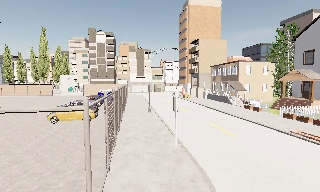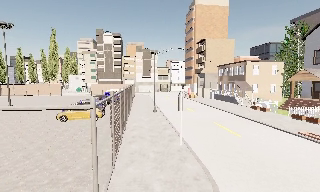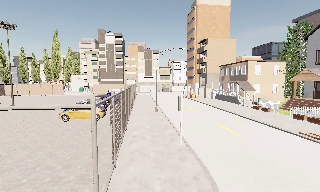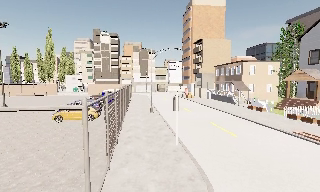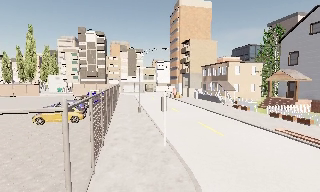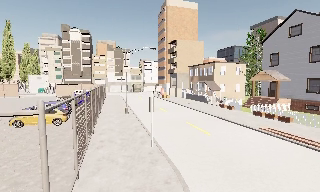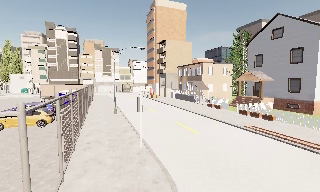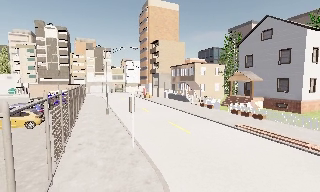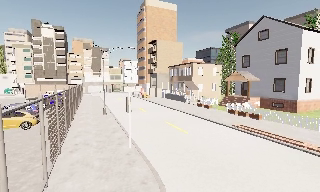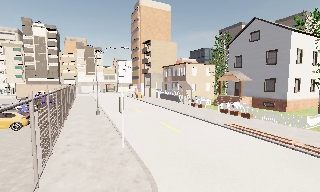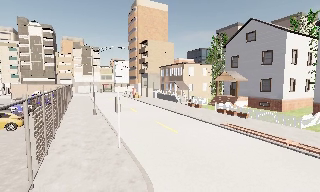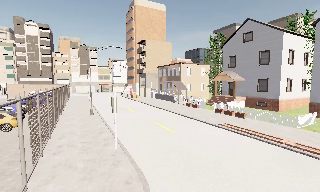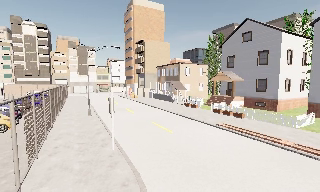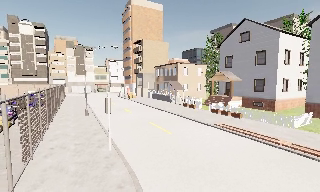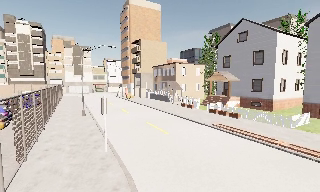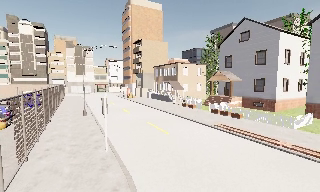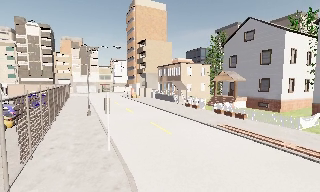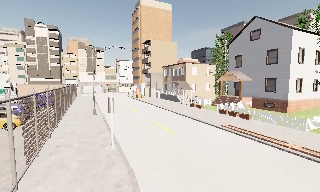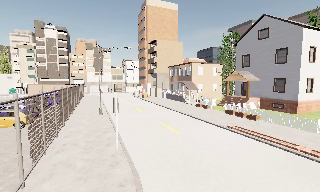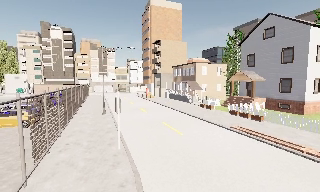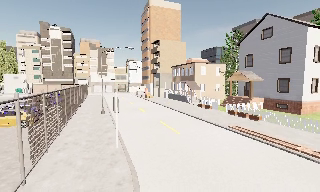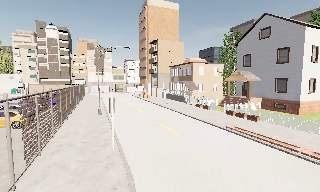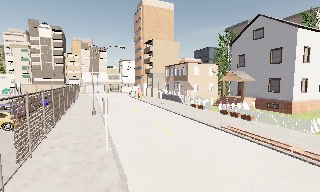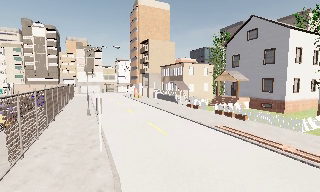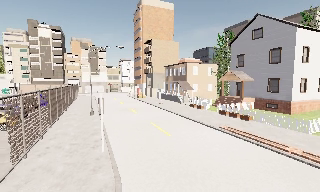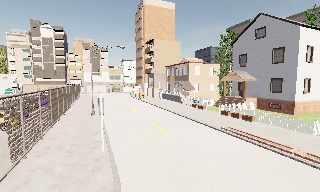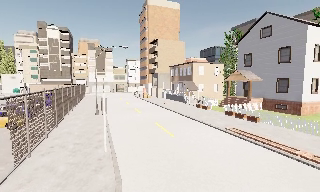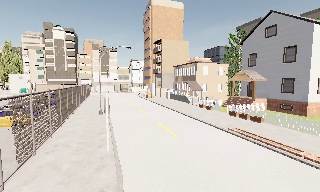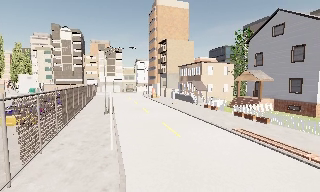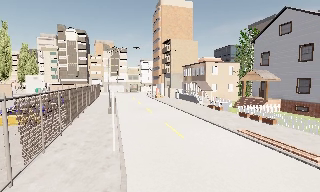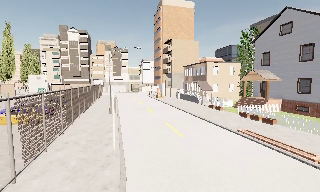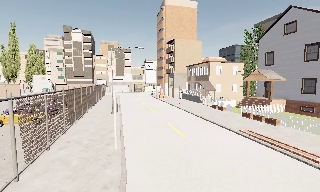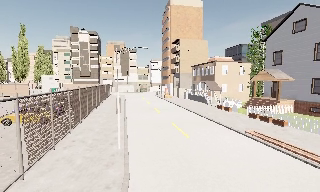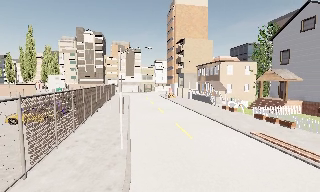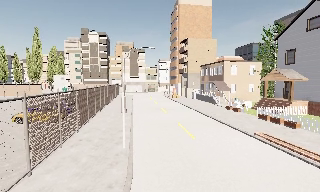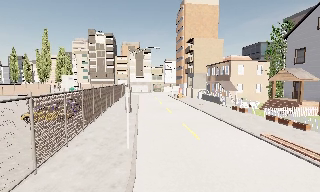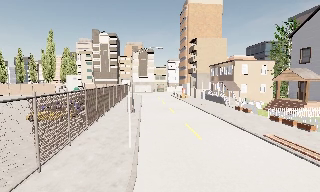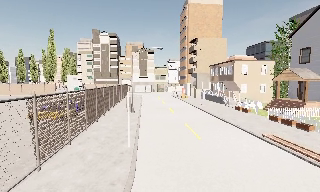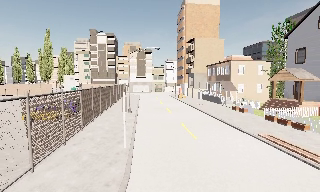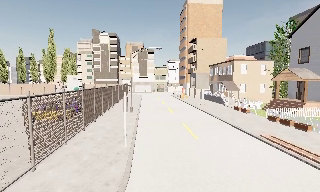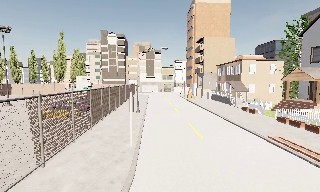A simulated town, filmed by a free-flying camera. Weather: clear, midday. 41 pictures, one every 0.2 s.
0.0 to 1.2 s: The camera swings to its right by about 10 degrees, and the scene slides to the left.
1.2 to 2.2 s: The camera shifts only a little, or ends up much as it began.
2.2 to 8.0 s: The camera pans to its left, which is counterclockwise from overhead, by about 25 degrees. It travels to its right, about 3 m.
The film runs backward here.
